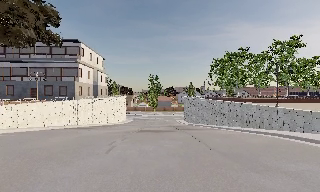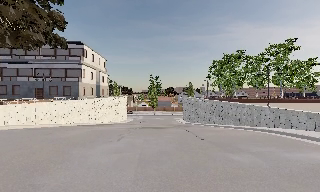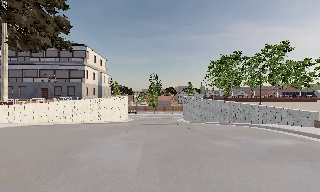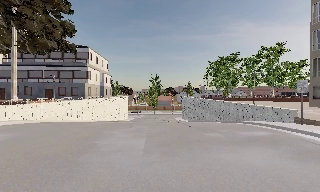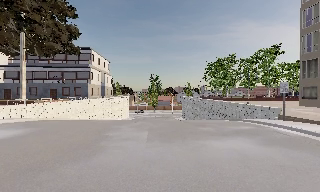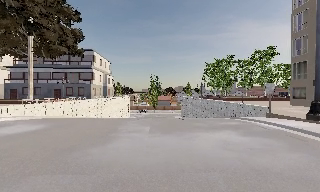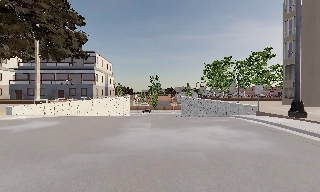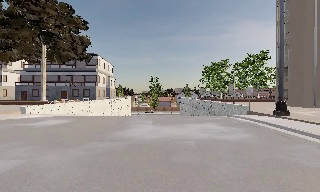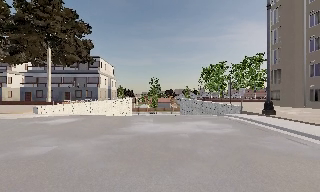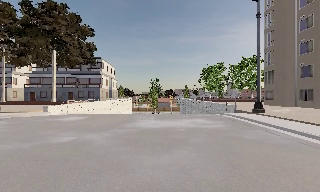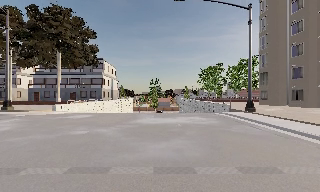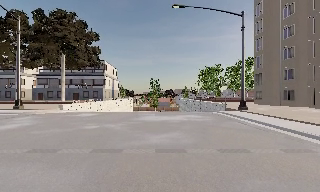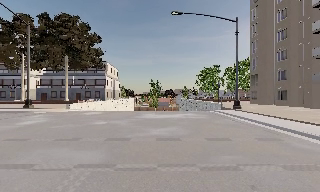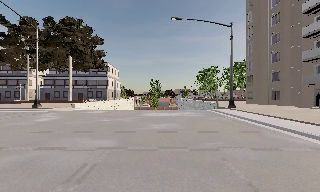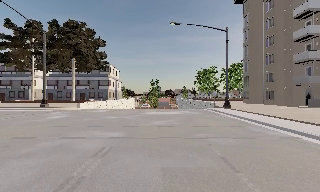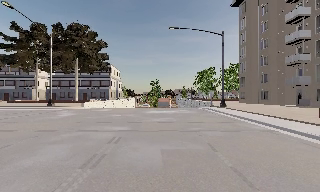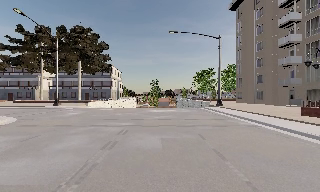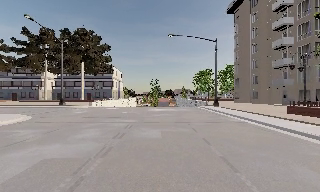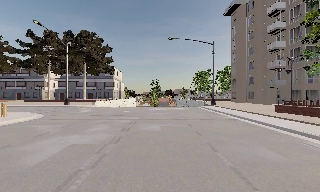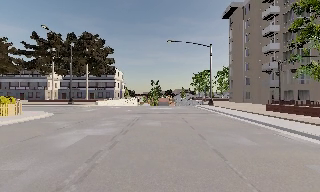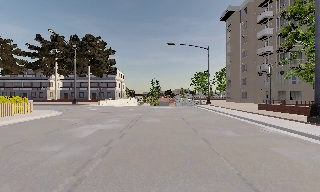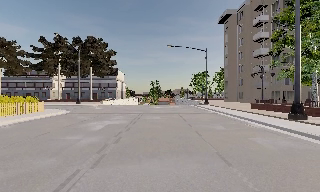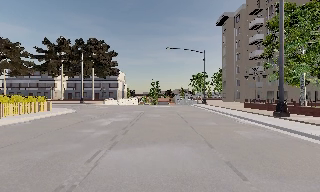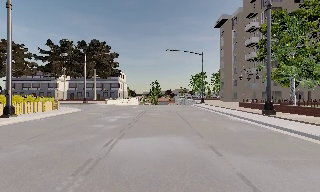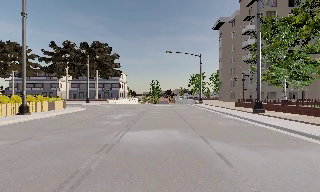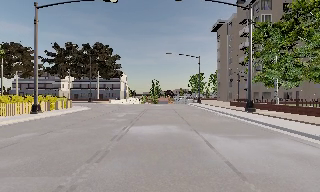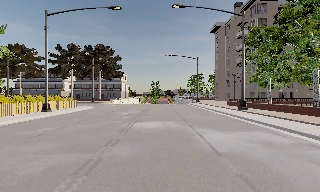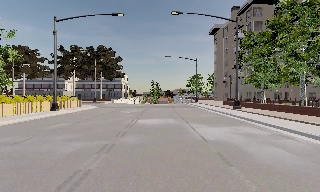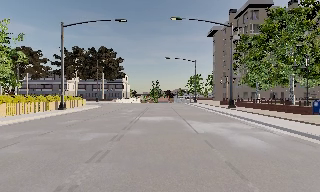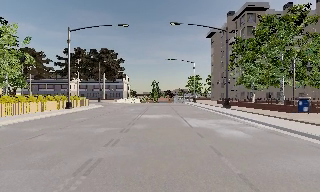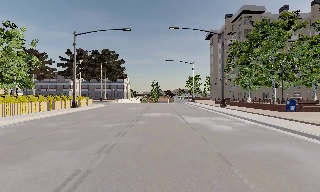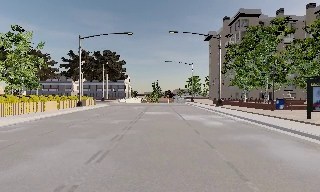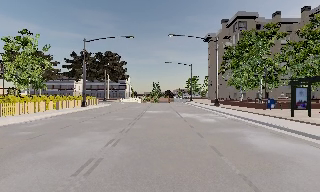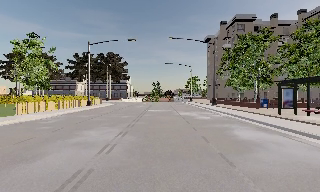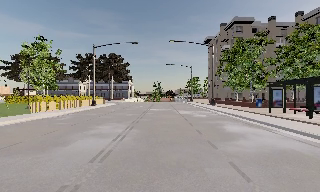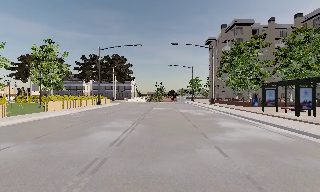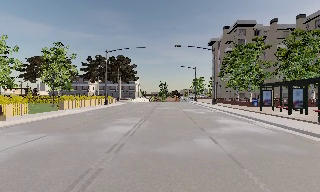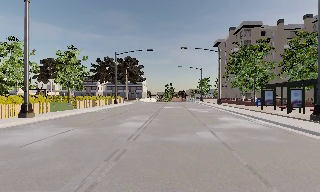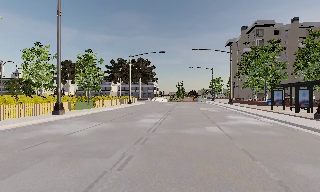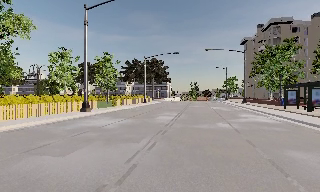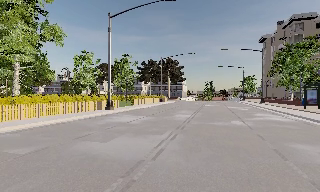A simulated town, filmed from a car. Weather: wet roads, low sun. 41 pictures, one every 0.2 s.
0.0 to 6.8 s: The camera travels backward, about 45 m, so what stands in front gets smaller.
6.8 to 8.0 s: The scene slides to the right, as the camera pans about 20 degrees to its left. It travels backward, about 8 m, so what stands in front gets smaller.
The film runs backward here.
